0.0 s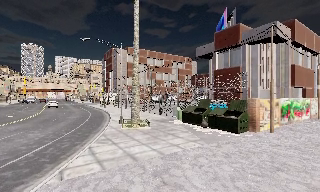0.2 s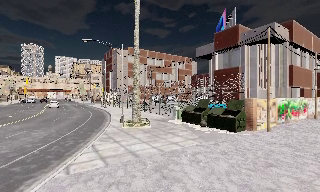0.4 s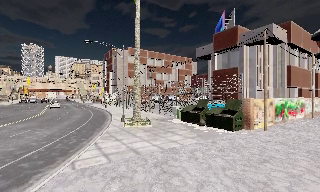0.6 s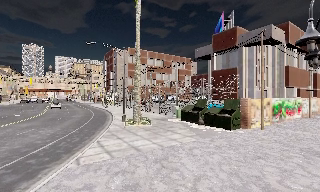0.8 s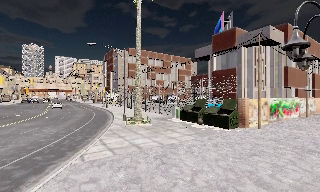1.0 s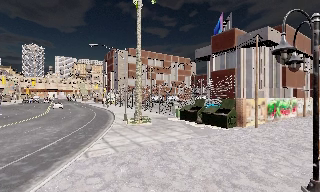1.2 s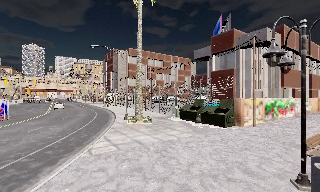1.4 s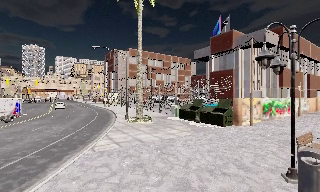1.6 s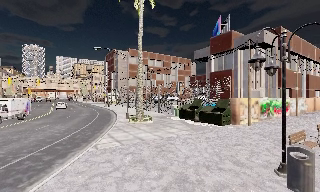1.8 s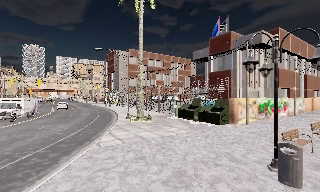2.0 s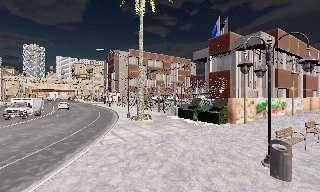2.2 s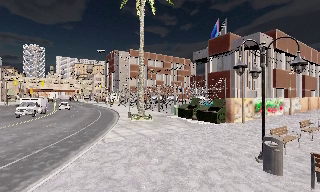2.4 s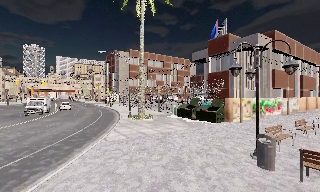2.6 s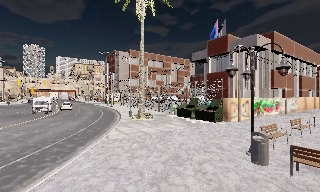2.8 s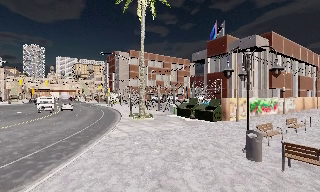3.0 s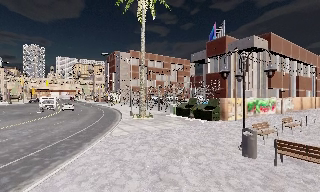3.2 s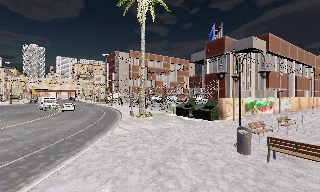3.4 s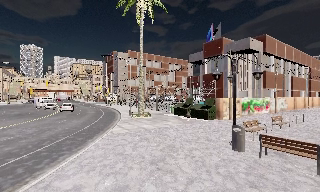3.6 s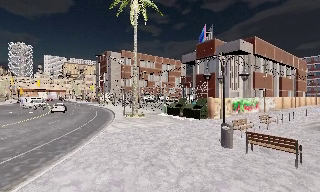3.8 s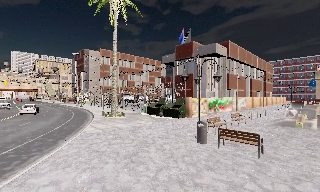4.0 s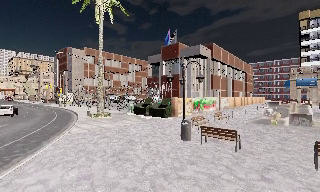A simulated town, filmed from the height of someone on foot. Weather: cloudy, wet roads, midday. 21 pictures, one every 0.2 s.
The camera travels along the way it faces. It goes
backward.
0.0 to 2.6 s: The camera travels backward, about 4.5 m, so what stands in front gets smaller.
2.6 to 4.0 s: The camera pans to its right, which is clockwise from overhead, by about 15 degrees. It travels backward, about 2.5 m, so what stands in front gets smaller.
The film runs backward here.
